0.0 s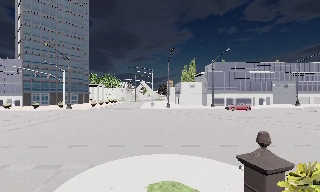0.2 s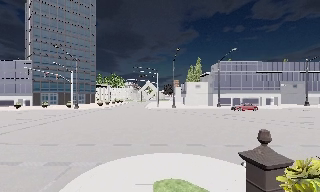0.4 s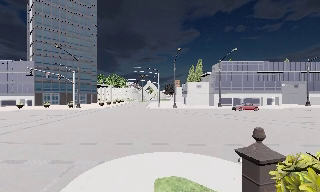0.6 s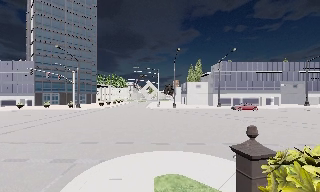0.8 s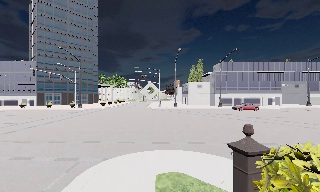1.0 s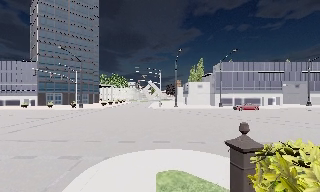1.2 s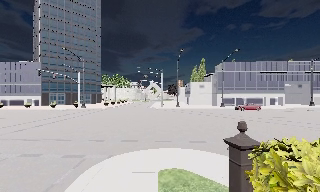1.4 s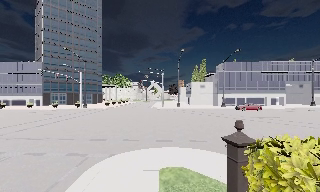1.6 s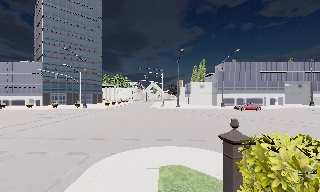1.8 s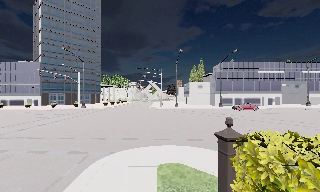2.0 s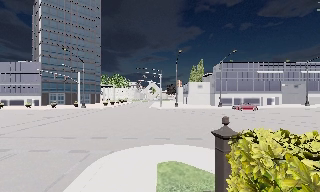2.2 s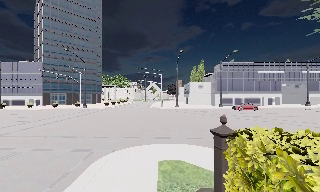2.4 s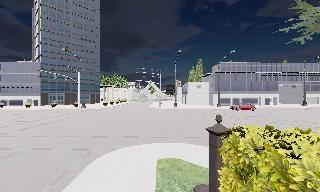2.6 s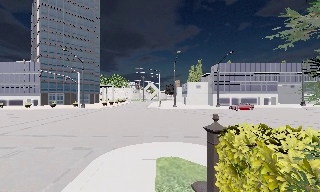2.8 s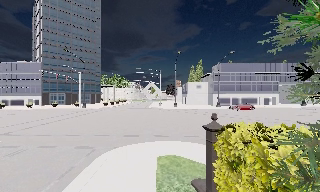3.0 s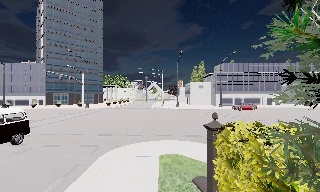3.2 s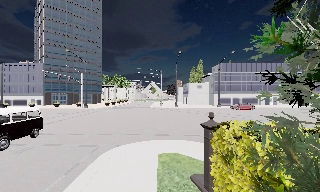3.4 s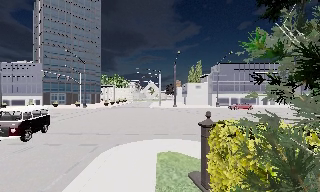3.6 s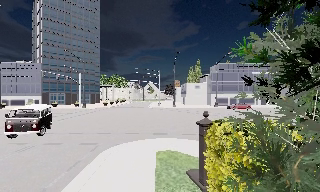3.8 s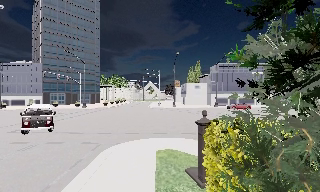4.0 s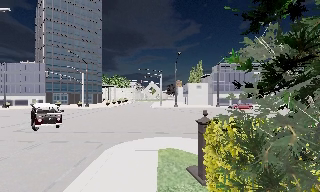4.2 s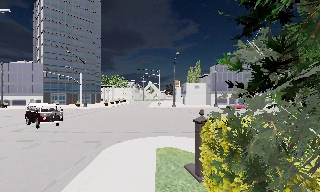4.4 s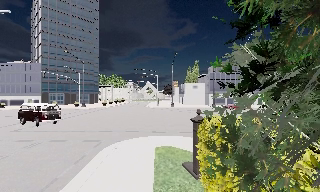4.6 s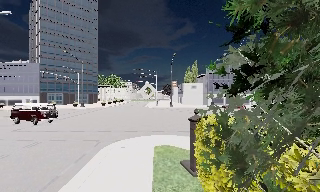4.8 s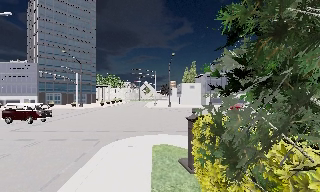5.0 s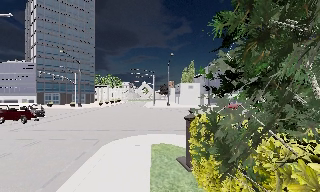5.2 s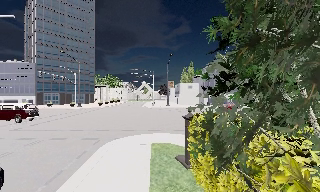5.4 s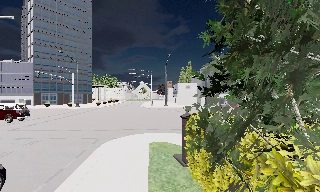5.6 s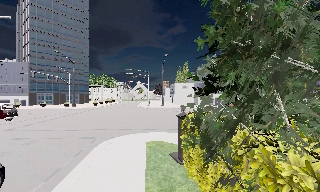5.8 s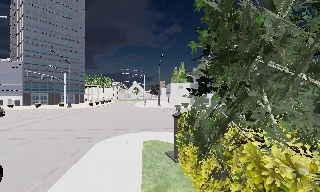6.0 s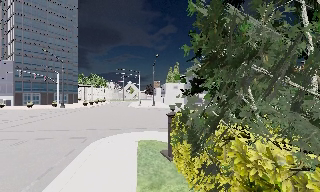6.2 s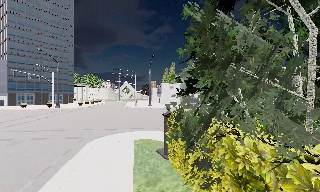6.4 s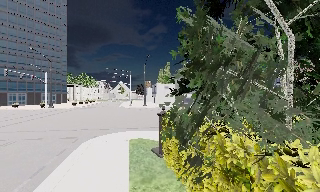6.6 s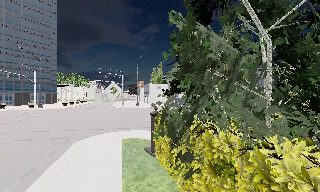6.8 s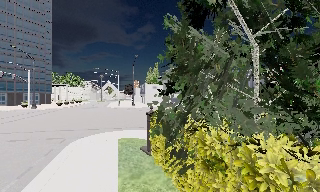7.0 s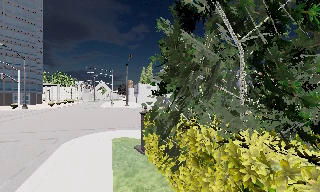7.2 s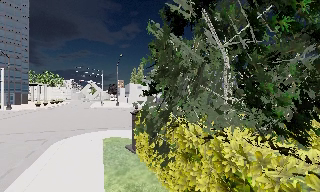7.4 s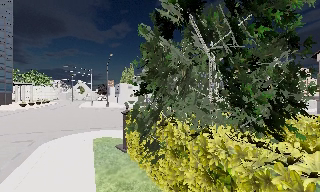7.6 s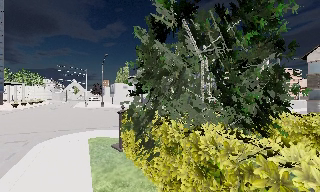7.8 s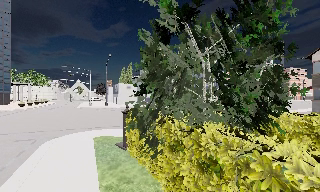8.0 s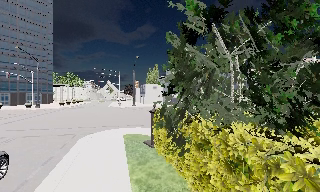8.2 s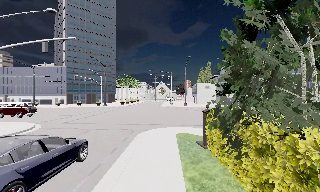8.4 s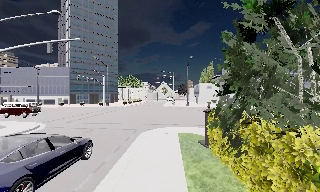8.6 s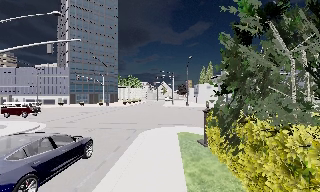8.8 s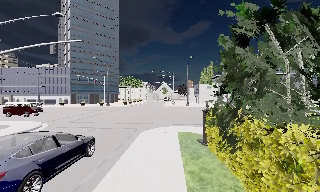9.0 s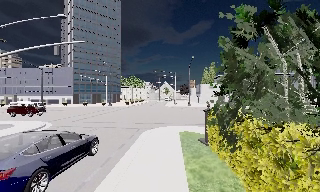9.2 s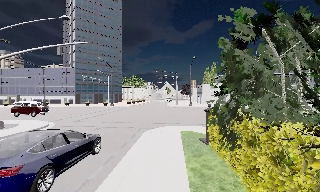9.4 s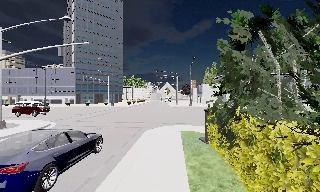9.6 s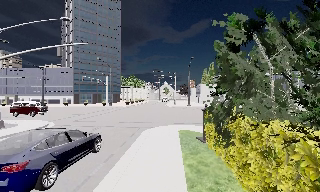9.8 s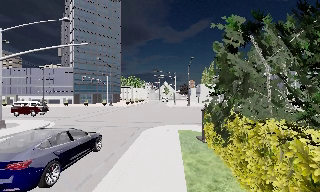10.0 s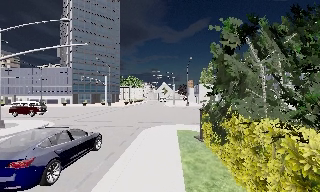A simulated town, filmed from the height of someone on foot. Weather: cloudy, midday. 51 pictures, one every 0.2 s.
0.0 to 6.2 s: The camera travels backward, about 4.5 m, so what stands in front gets smaller.
6.2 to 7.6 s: The camera pans to its right, which is clockwise from overhead, by about 15 degrees. It travels backward, about 1 m, so what stands in front gets smaller.
7.6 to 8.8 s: The scene slides to the right, as the camera pans about 30 degrees to its left. It travels backward, about 1 m, so what stands in front gets smaller.
8.8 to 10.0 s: The camera travels backward, about 1 m, so what stands in front gets smaller.
The film runs backward here.
